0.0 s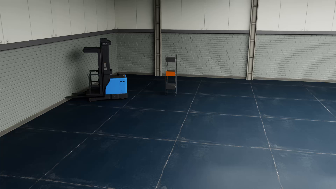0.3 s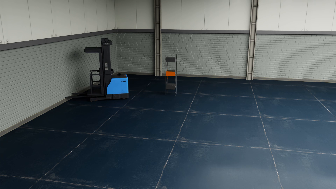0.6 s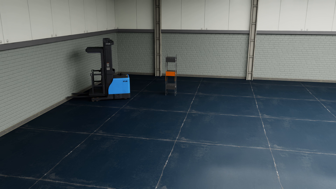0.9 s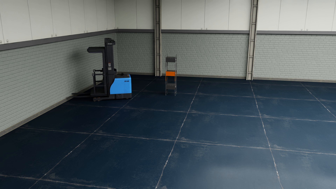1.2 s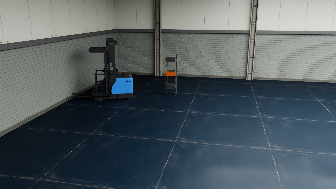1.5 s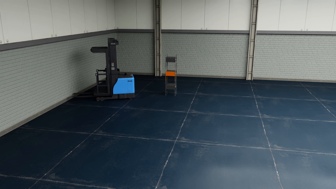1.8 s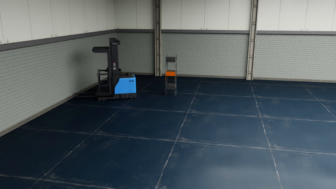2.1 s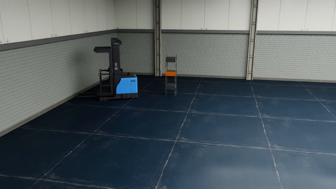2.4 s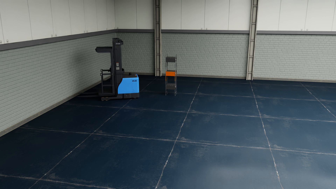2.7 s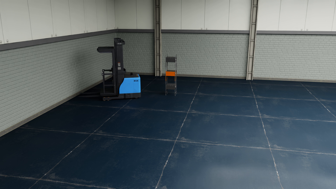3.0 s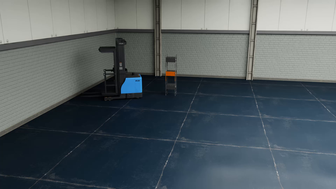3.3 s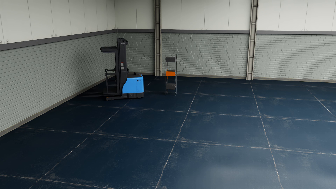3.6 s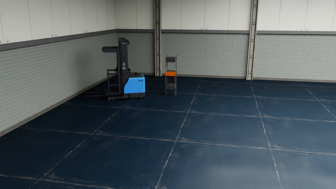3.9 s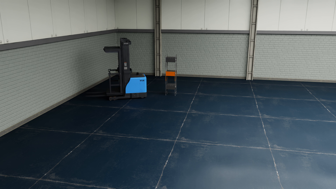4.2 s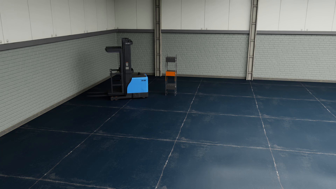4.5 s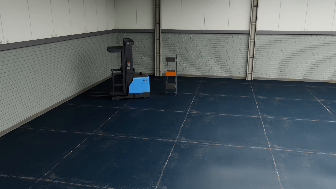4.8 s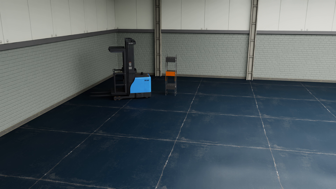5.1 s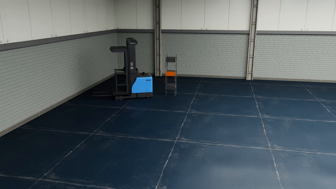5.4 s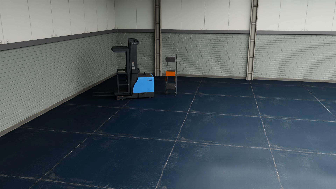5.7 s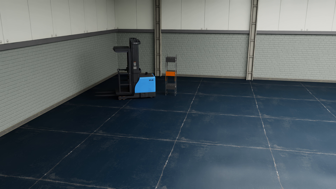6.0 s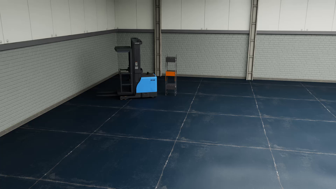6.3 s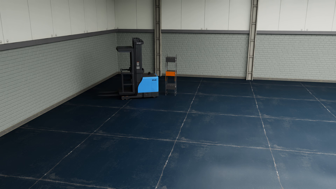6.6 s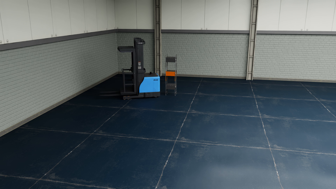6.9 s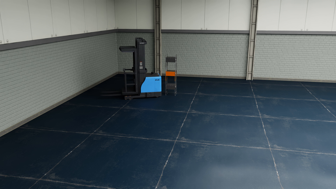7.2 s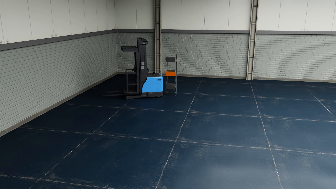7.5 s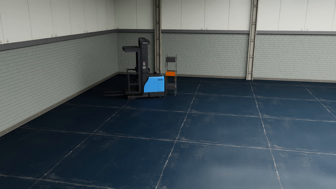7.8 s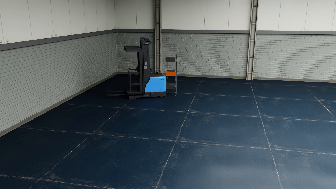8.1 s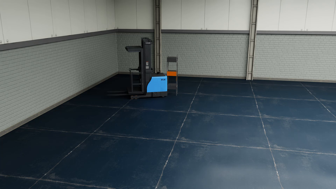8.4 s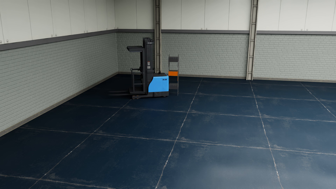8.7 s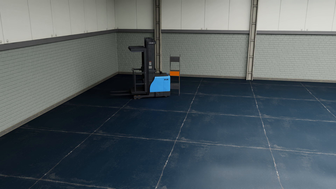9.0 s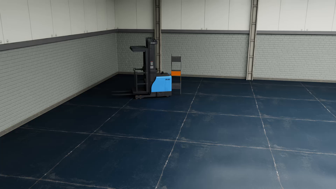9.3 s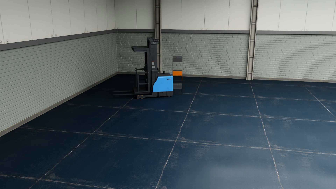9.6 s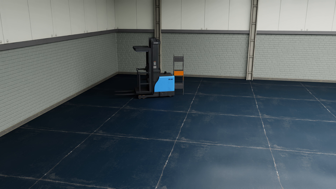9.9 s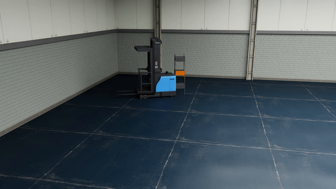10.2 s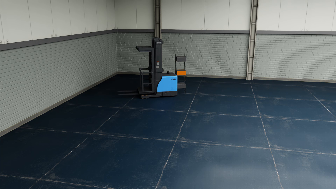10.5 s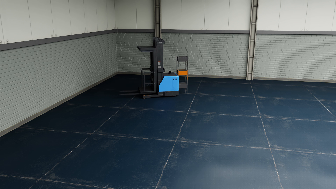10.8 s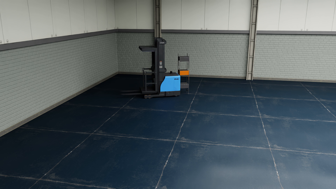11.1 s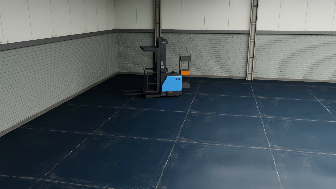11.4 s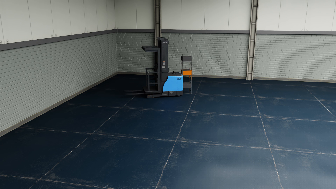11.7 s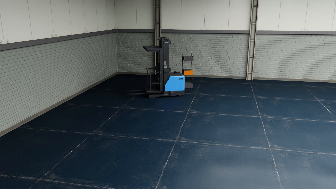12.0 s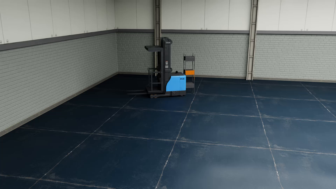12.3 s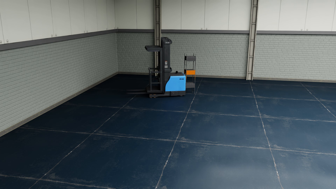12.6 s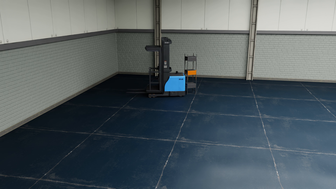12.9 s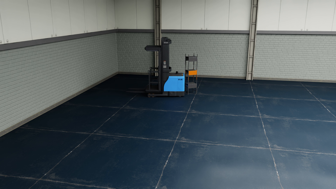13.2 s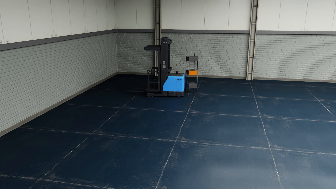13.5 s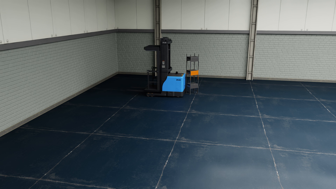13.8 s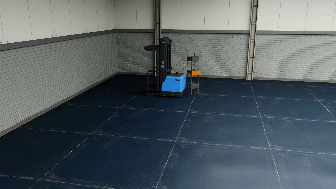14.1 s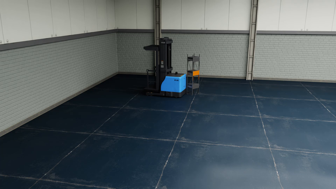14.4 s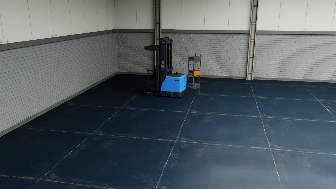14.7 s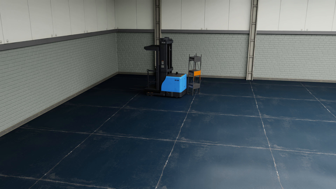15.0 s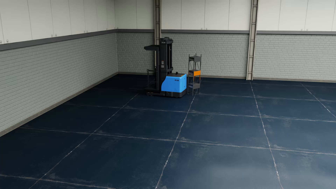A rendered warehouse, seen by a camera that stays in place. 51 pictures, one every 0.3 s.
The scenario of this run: A forklift runs into an object in its way.
